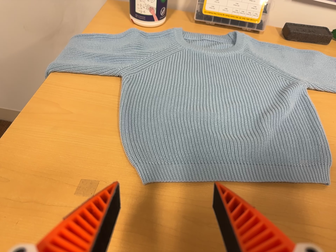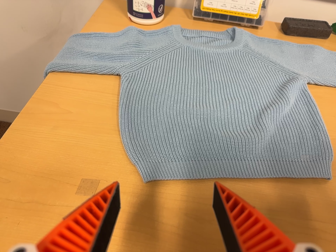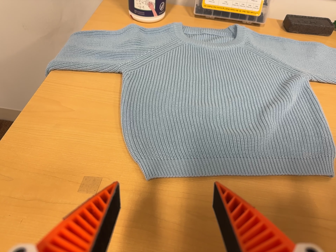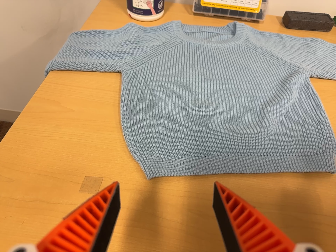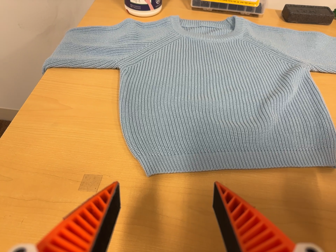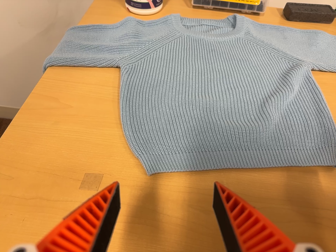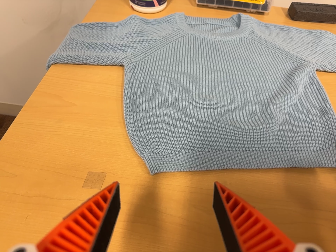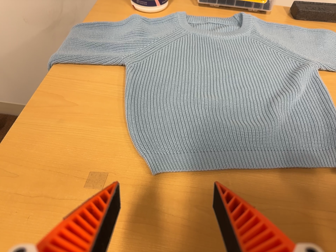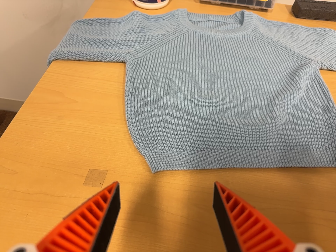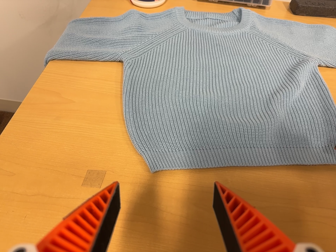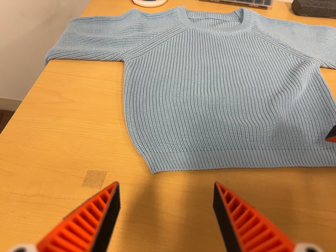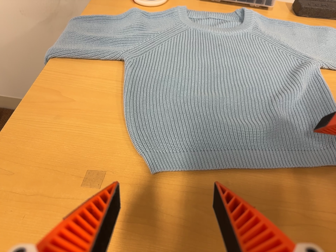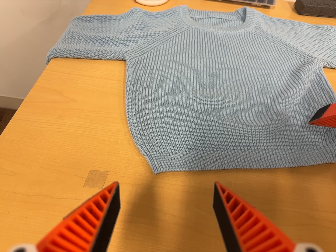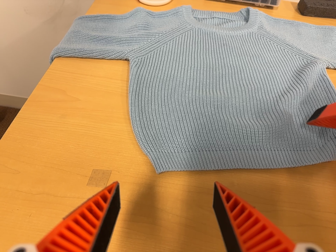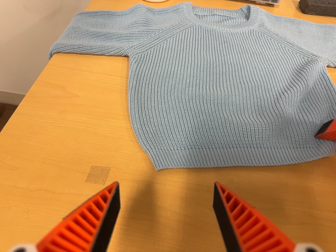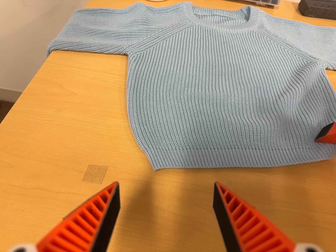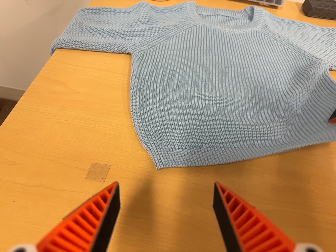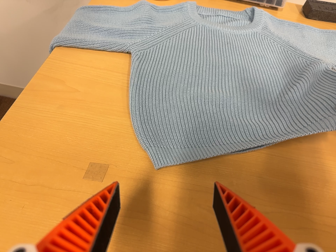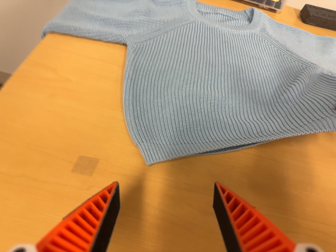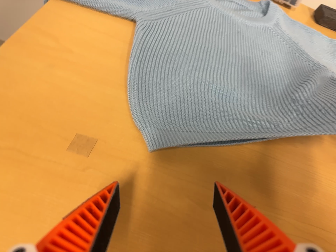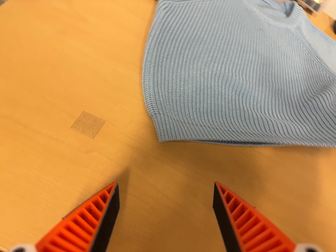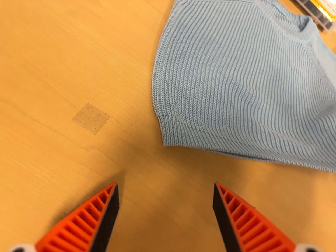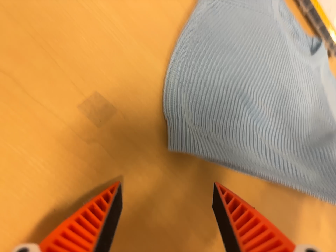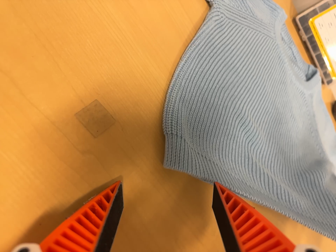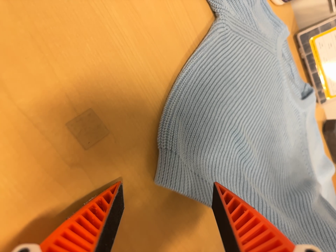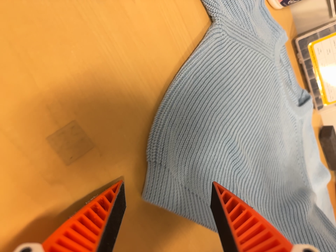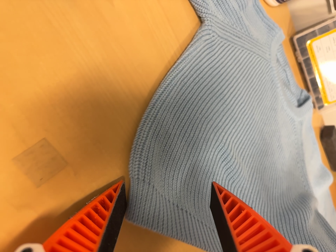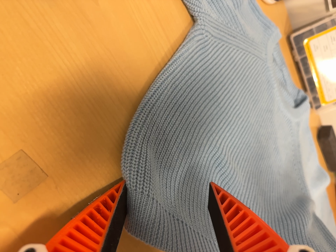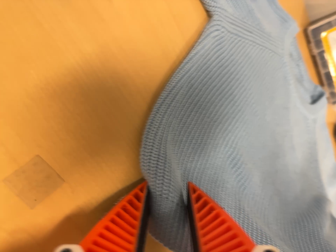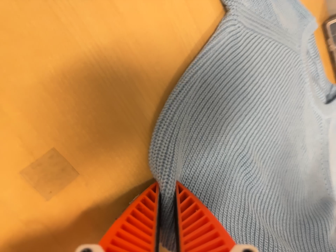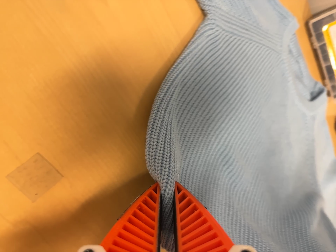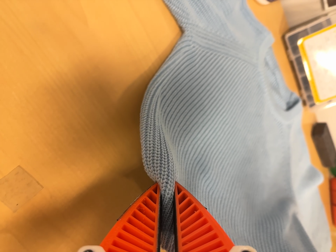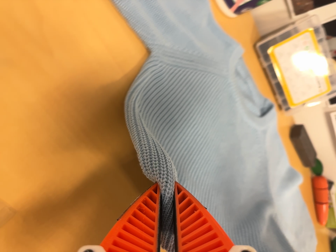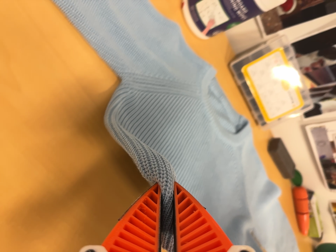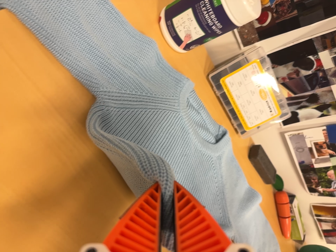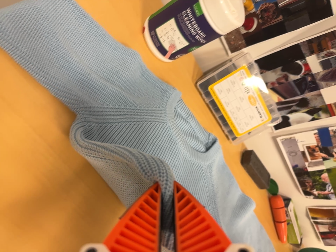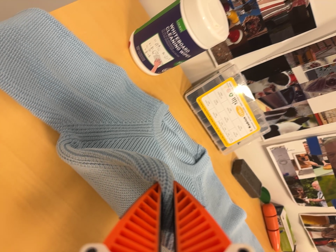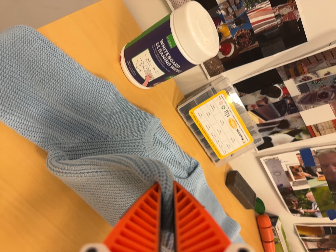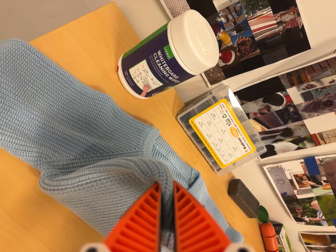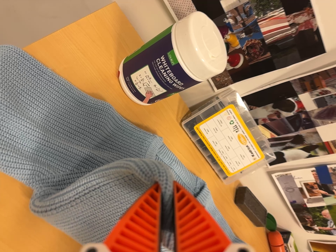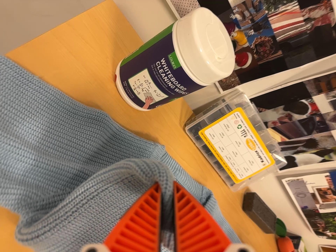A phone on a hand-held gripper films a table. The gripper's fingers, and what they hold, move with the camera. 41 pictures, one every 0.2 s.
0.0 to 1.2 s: The camera shifts only a little, or ends up much as it began.
1.2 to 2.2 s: The camera keeps its place and its aim.
2.2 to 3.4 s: The camera shifts only a little, or ends up much as it began.
3.4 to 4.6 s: The camera pans to its right by about 20 degrees. It travels to its left and forward, about 16 cm. It rolls about its line of sight by about 40 degrees, and the scene rotates clockwise.
4.6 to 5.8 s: The camera travels forward and toward the top of its view, about 9 cm, so what stands in front looms larger.
5.8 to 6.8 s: The camera travels to its right, toward the top of its view and backward, about 14 cm, so close, fixed things drift to the left.
6.8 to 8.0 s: The camera travels toward the top of its view, forward and to its right, about 16 cm, so close, fixed things drift downward.
The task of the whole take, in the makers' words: fold up.
The film runs forward here.
